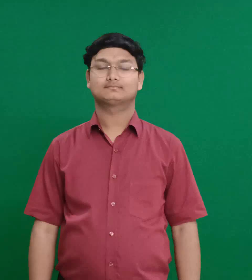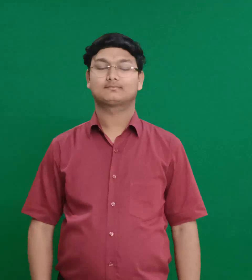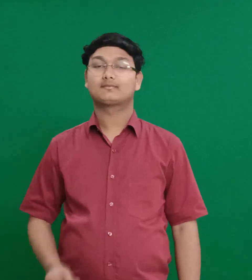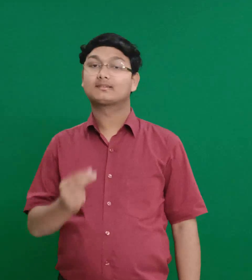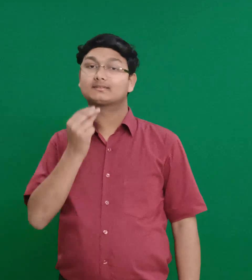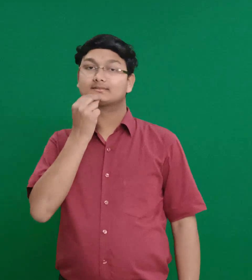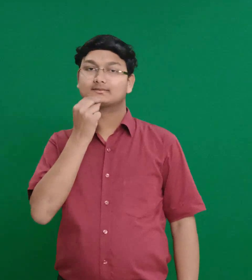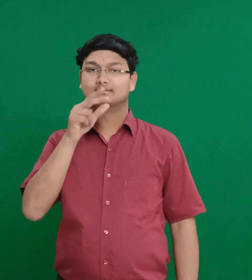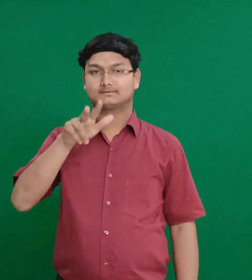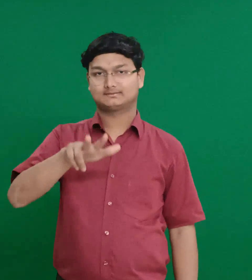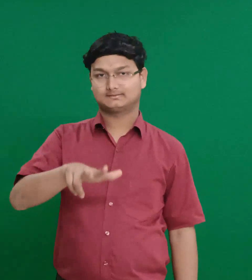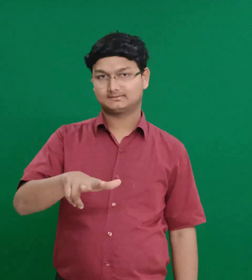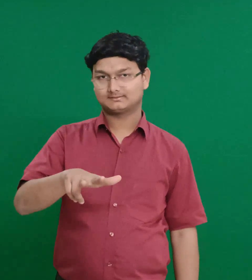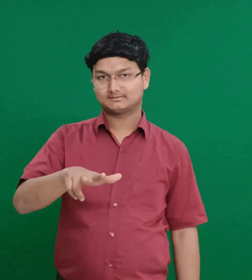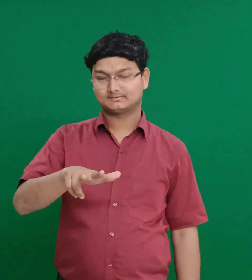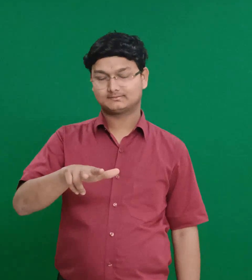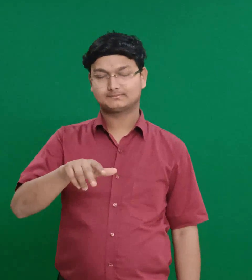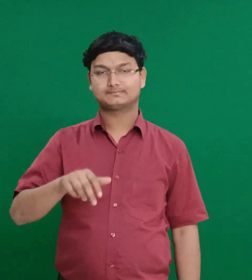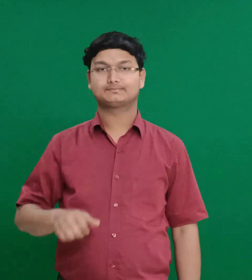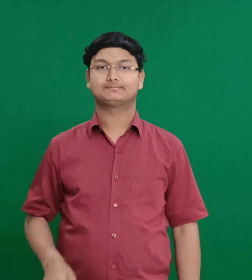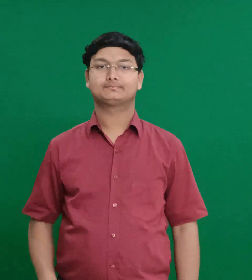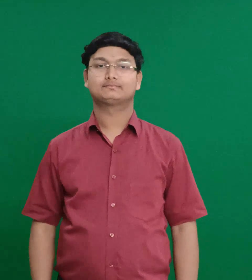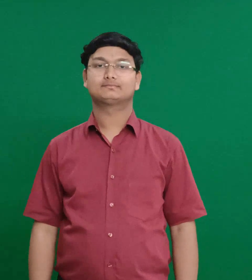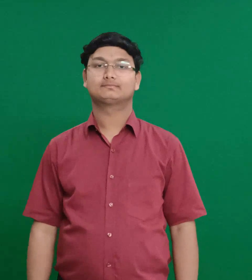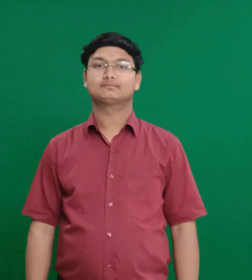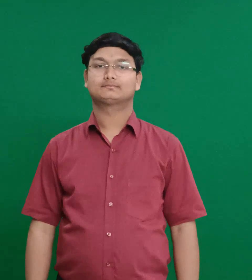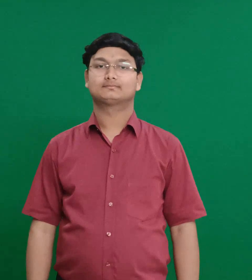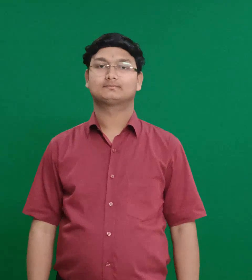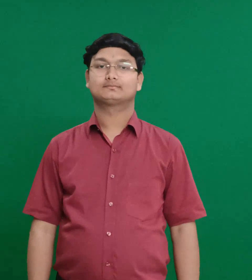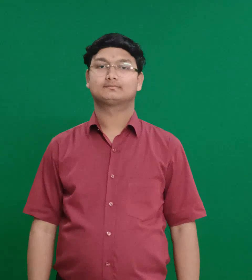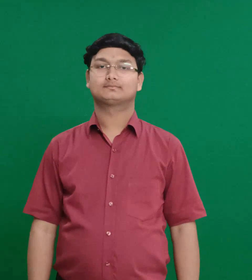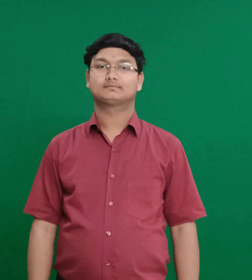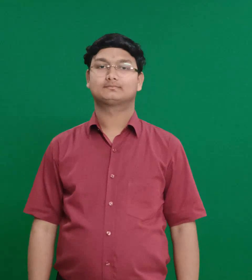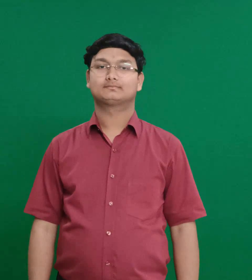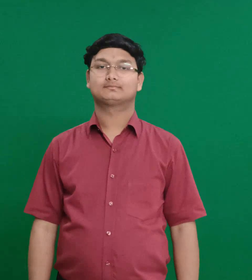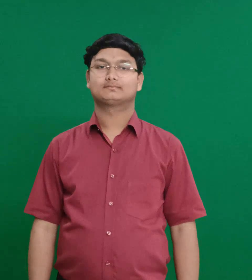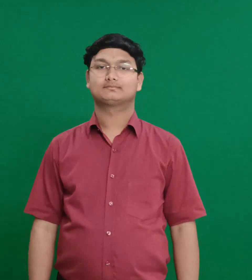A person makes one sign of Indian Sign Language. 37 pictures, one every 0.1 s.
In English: bahurim
